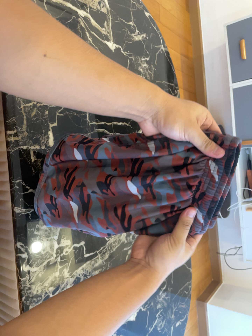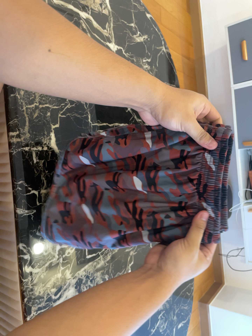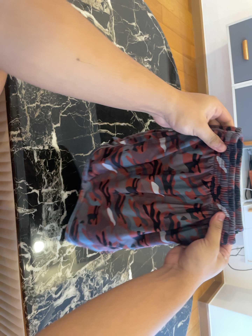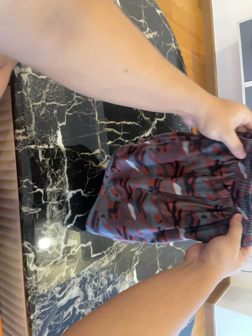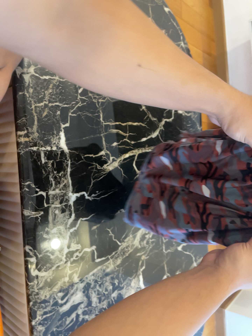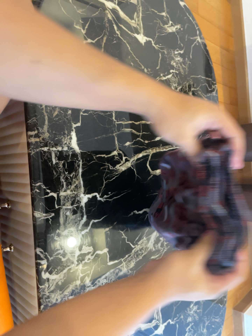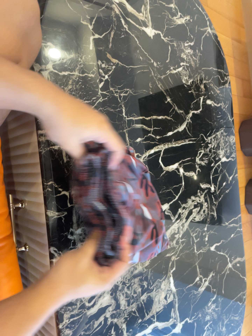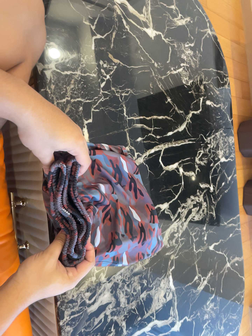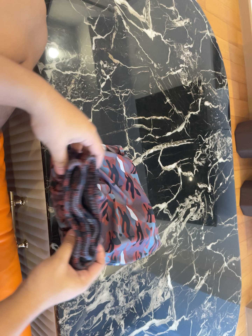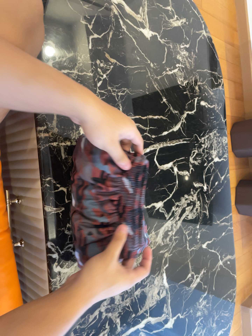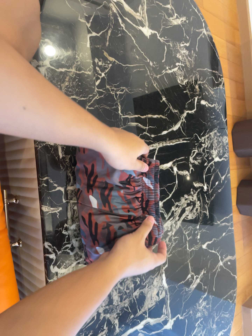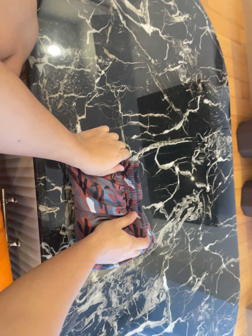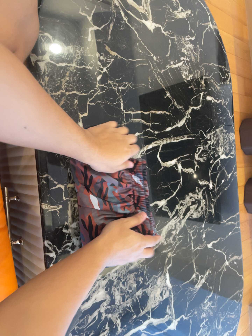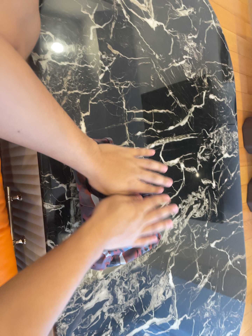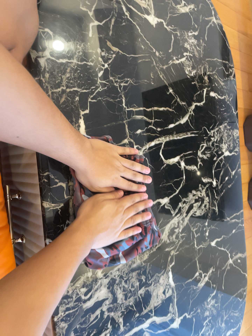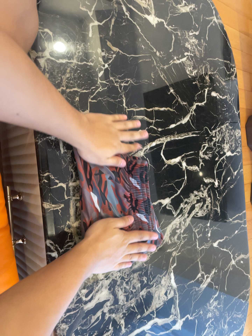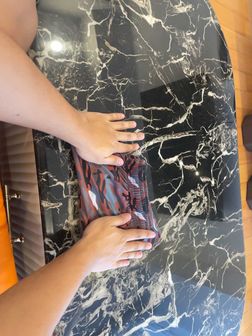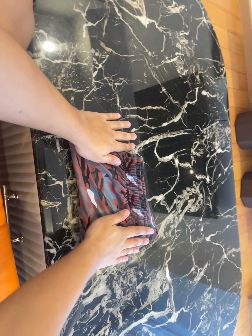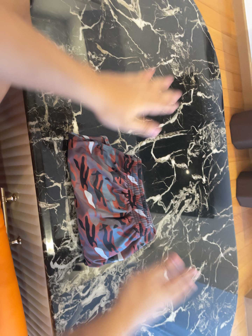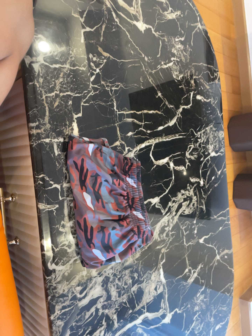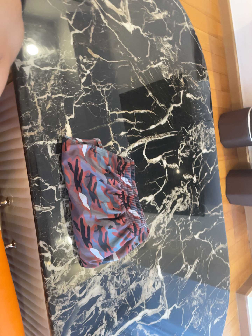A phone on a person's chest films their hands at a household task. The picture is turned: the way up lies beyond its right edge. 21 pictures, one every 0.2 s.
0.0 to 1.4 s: The camera swings to its left by about 10 degrees, and the scene slides to the right. It travels forward, about 6 cm, so what stands in front looms larger.
1.4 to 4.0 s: The camera shifts only a little, or ends up much as it began.
The film runs forward here.
